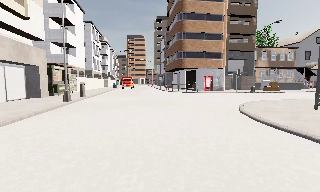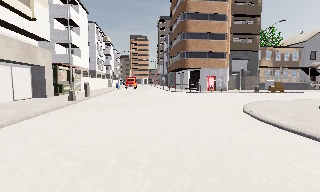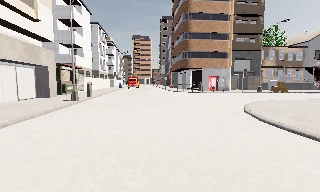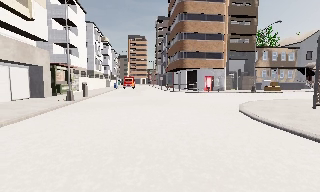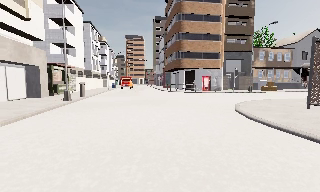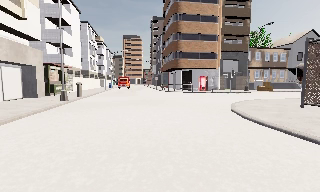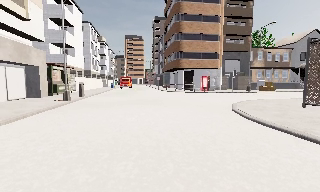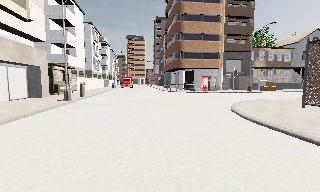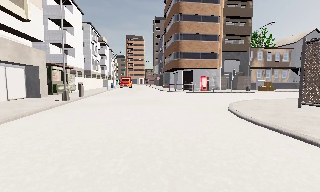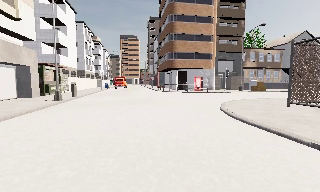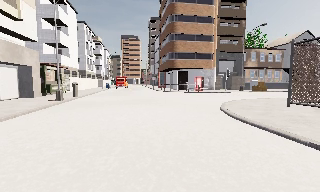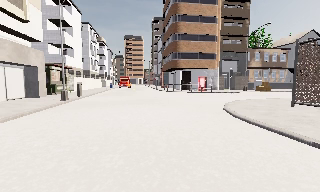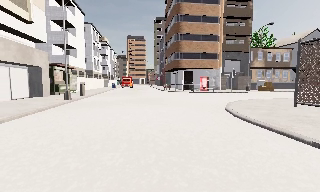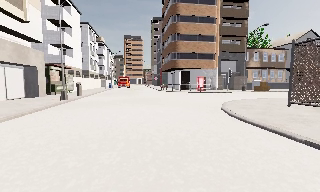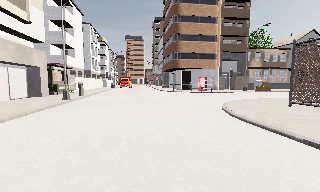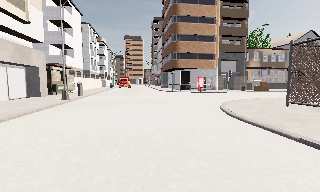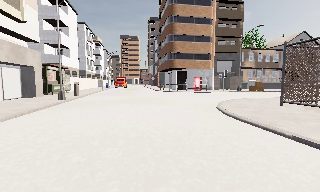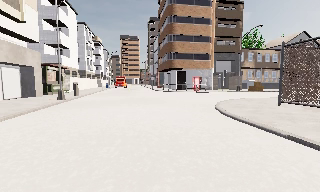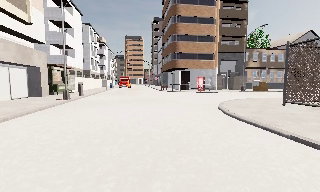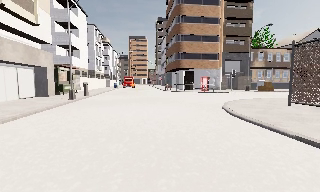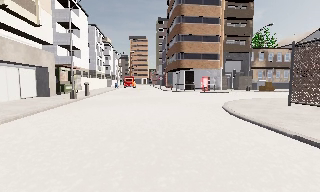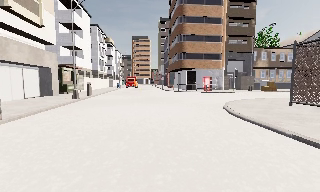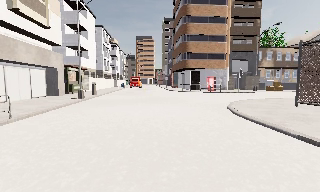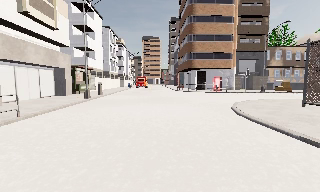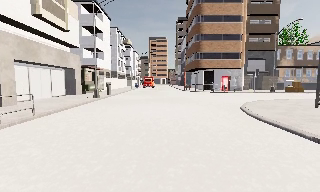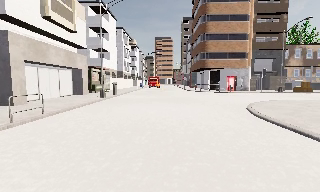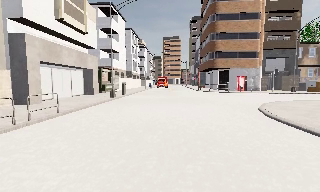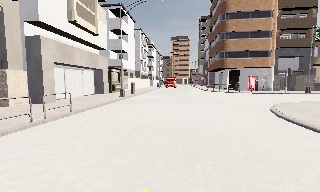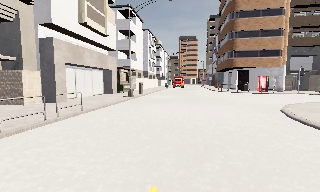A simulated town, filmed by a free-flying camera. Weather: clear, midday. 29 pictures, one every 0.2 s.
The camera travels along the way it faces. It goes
backward.
0.0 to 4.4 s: The camera travels backward and to its right, about 1.5 m, so what stands in front gets smaller.
4.4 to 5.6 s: The scene slides to the right, as the camera pans about 15 degrees to its left.
The film runs backward here.
